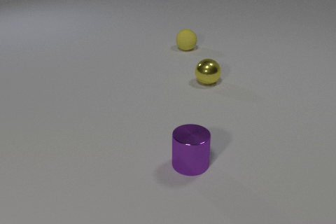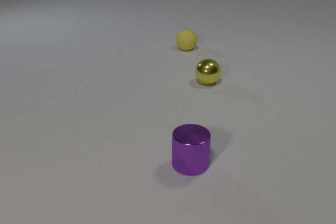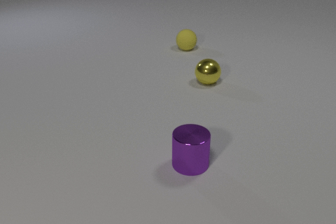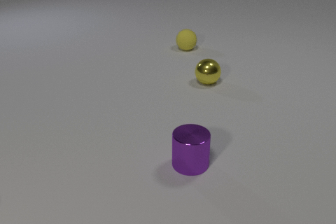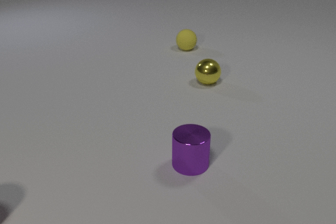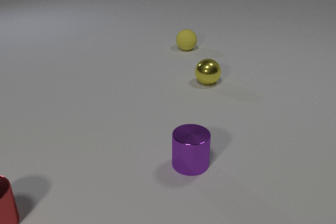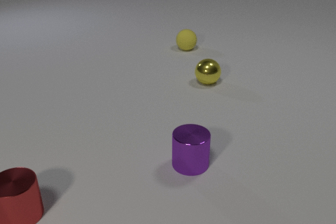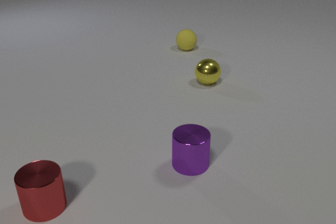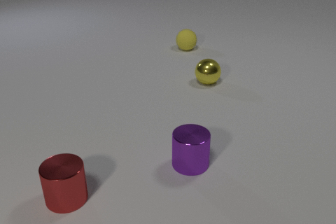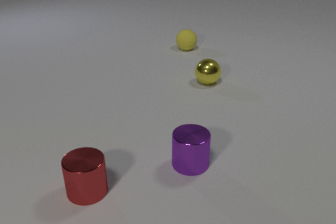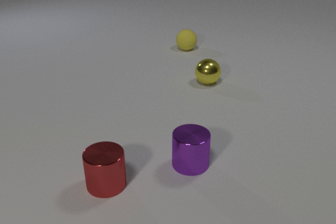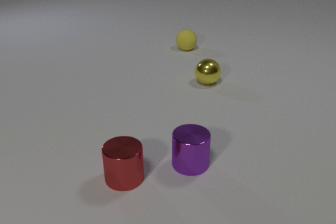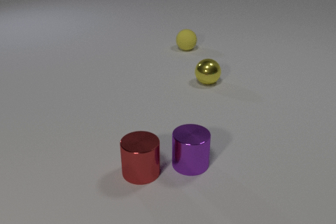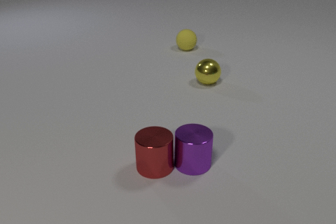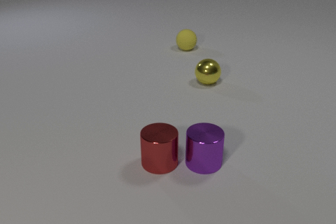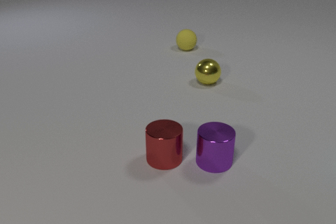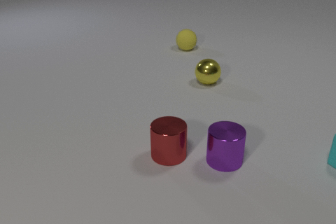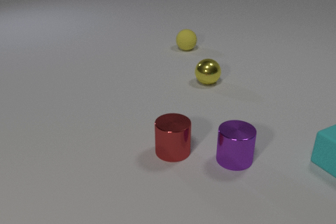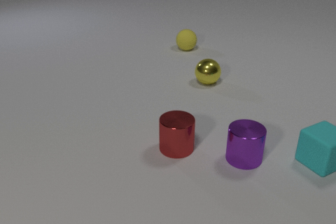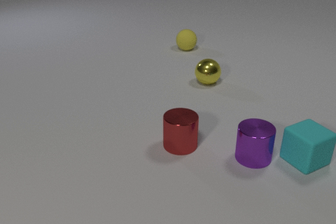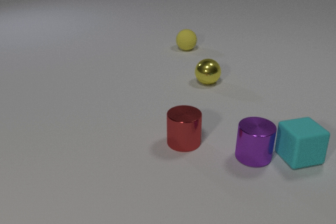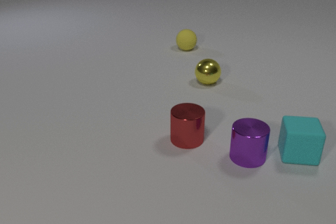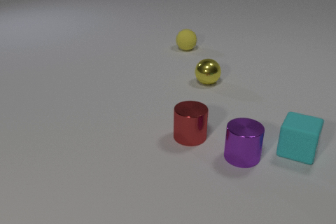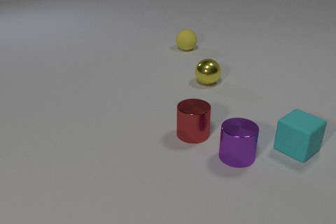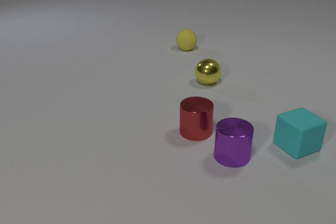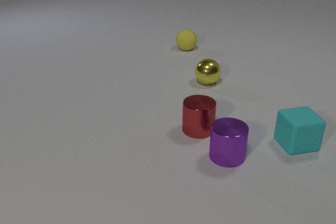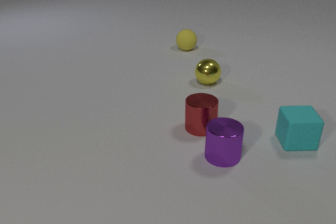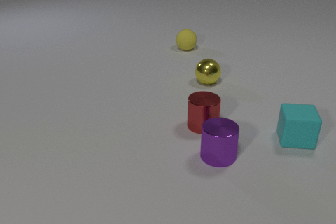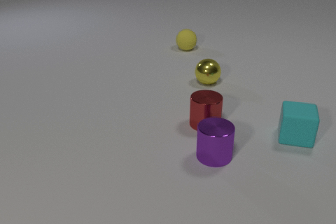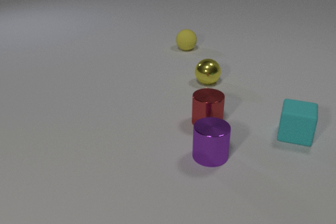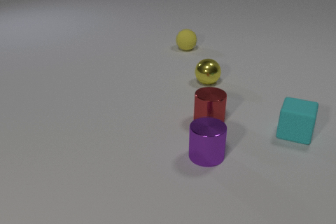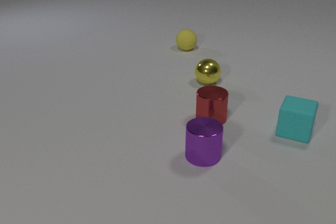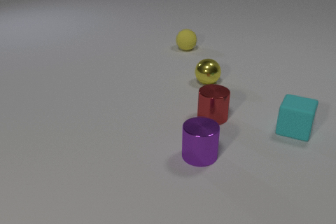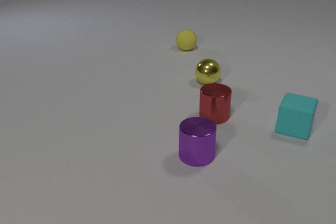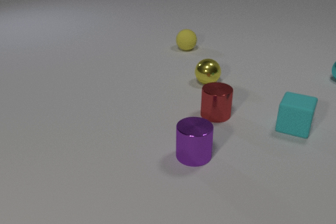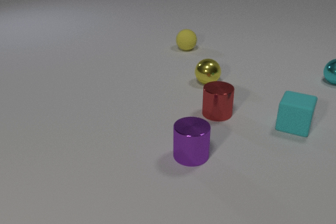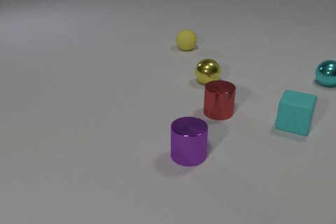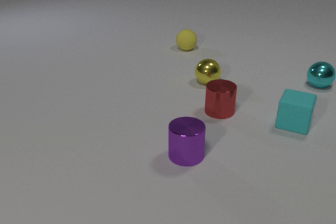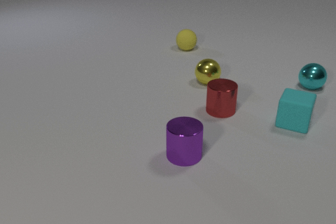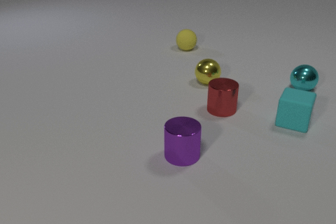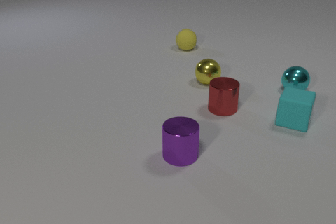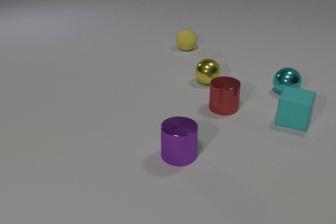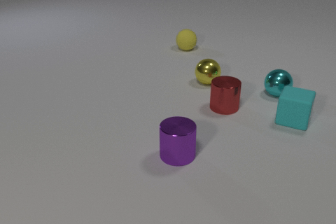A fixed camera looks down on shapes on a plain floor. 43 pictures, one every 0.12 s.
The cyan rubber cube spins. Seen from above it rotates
clockwise.
The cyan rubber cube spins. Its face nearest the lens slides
to the left.
0.00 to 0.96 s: The red metal cylinder comes in at the left edge, slides to the right.
0.96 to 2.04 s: The red metal cylinder slides to the right and away from the camera. The purple metal cylinder slides to the right. The cyan rubber cube comes in at the right edge, slides to the left. The red metal cylinder and the purple metal cylinder collide.
2.04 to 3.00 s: The red metal cylinder slides away from the camera and to the right. The purple metal cylinder slides to the left. The cyan rubber cube slides to the left and away from the camera, spins so that its near face slides to the left, clockwise seen from above. The purple metal cylinder and the cyan rubber cube collide.
3.00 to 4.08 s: The red metal cylinder slides away from the camera and to the right. The purple metal cylinder slides to the left. The cyan metal sphere comes in at the right edge. The cyan rubber cube slides away from the camera, spins so that its near face slides to the left, clockwise seen from above.
4.08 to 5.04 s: The red metal cylinder slides away from the camera and to the right. The purple metal cylinder slides to the left. The cyan metal sphere rolls to the left and toward the camera. The cyan rubber cube slides away from the camera.
What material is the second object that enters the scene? rubber.
How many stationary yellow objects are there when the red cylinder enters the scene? 2.
What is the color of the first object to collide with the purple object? red.
